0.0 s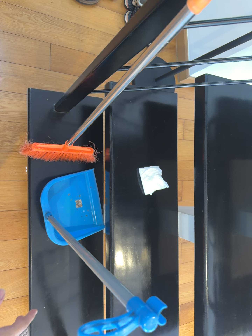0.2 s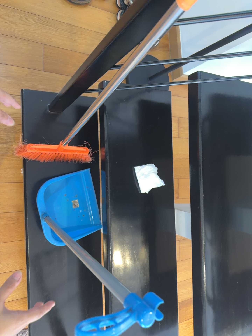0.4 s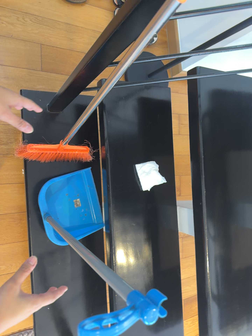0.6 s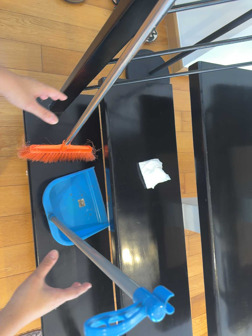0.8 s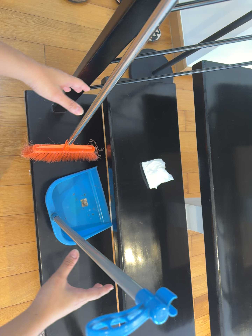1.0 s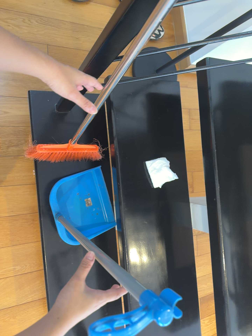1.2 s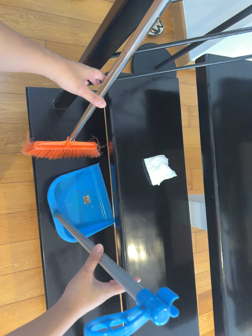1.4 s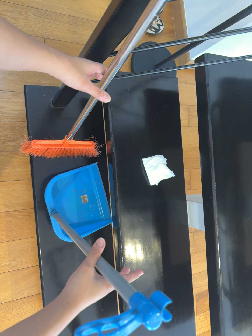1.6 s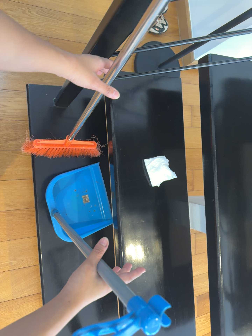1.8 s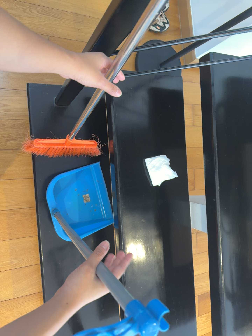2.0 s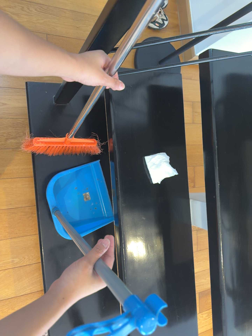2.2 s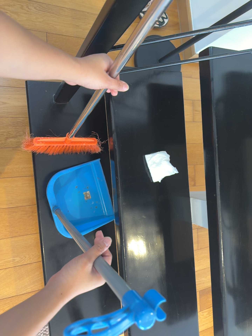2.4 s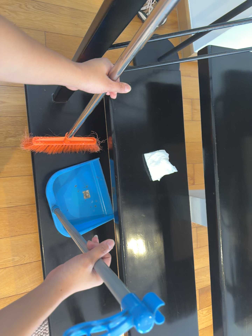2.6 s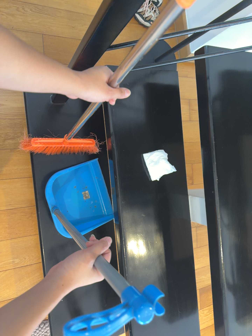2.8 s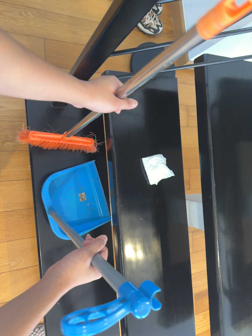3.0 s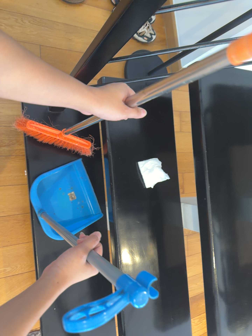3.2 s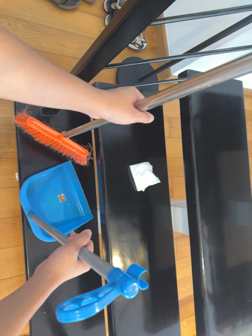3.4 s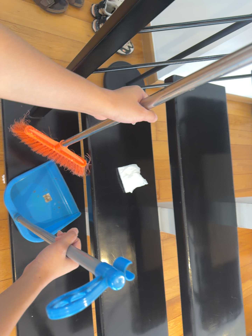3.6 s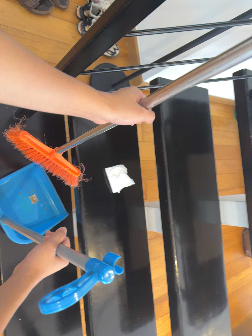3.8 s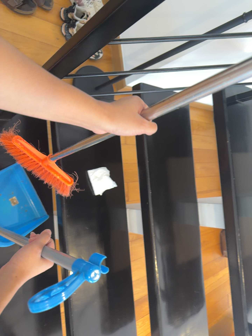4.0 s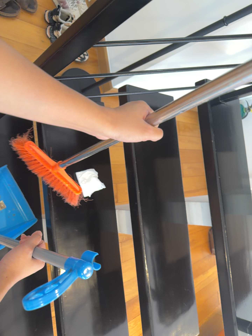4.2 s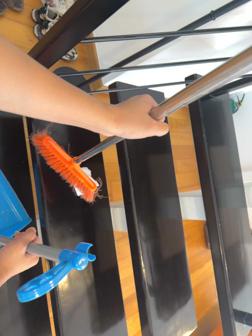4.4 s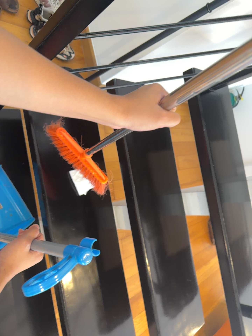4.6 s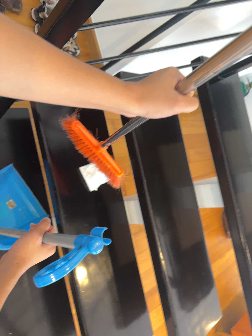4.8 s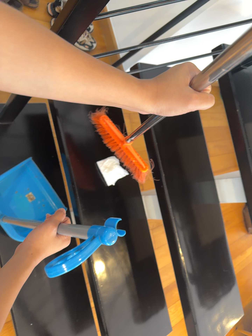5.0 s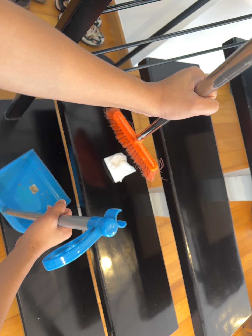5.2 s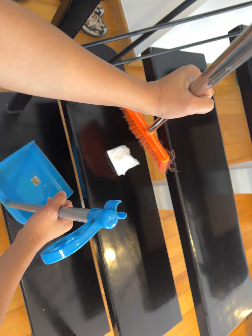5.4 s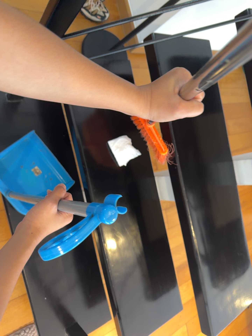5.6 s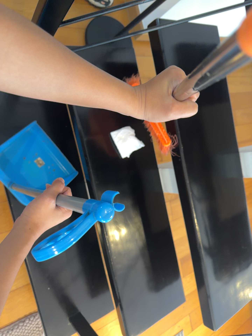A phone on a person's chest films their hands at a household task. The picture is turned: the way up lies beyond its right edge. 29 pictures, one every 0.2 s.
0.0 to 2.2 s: The camera shifts only a little, or ends up much as it began.
2.2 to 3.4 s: The camera travels backward, about 8 cm, so what stands in front gets smaller.
3.4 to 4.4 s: The scene slides to the left, as the camera pans about 10 degrees to its right.
4.4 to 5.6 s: The camera pans to its left by about 10 degrees. It travels forward, about 7 cm, so what stands in front looms larger. Its aim tips toward the bottom of its view by about 10 degrees, and the scene shifts upward.
The film runs forward here.
